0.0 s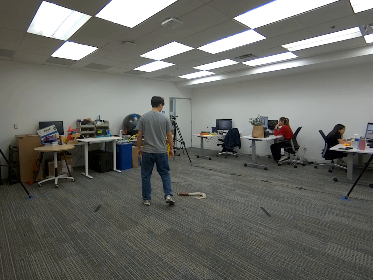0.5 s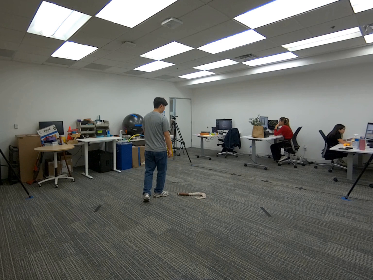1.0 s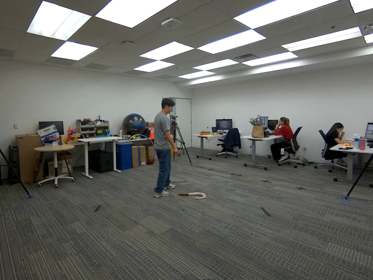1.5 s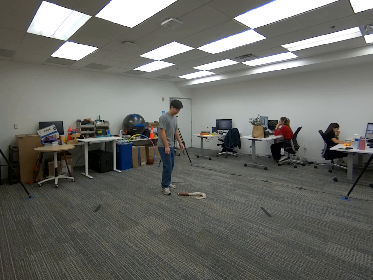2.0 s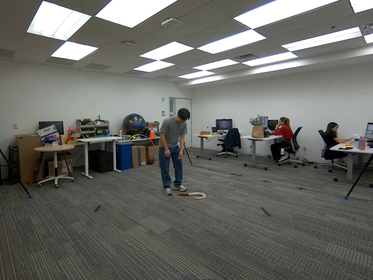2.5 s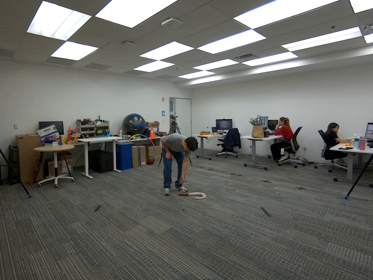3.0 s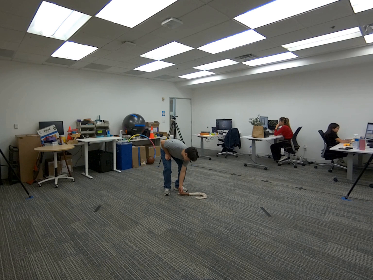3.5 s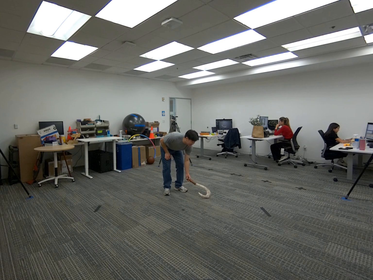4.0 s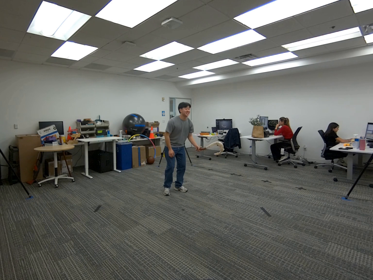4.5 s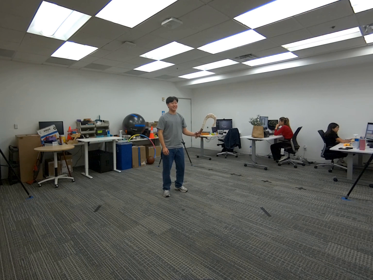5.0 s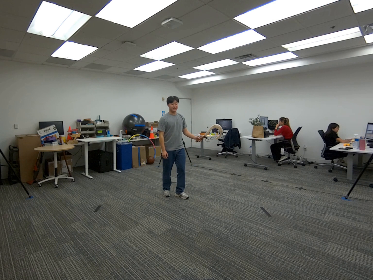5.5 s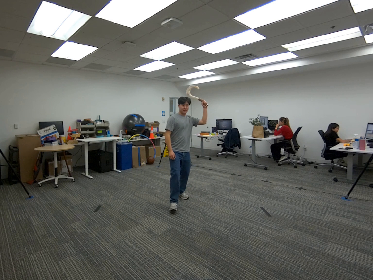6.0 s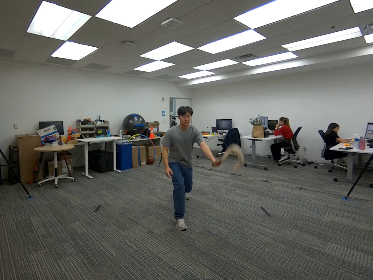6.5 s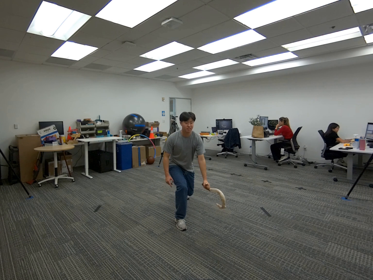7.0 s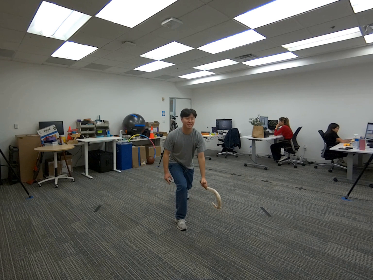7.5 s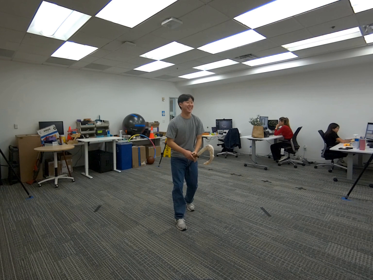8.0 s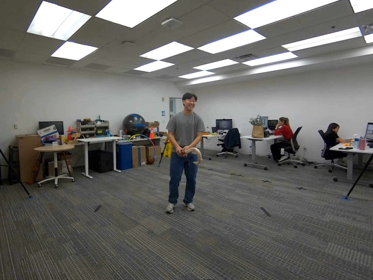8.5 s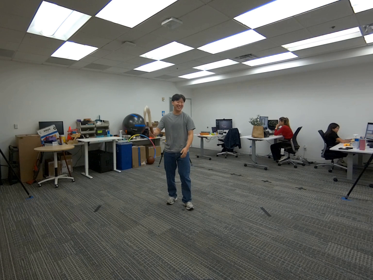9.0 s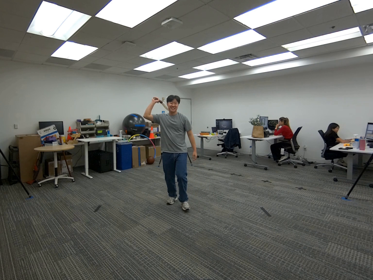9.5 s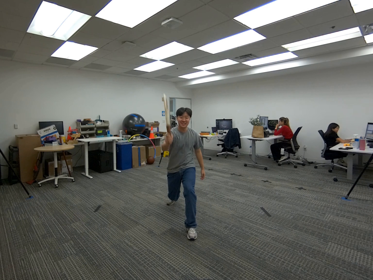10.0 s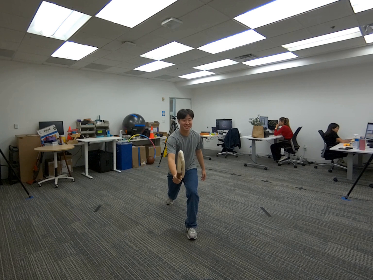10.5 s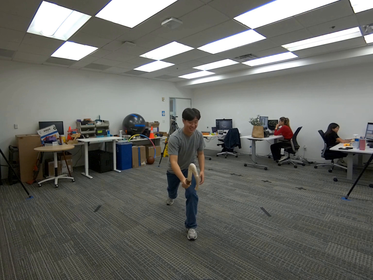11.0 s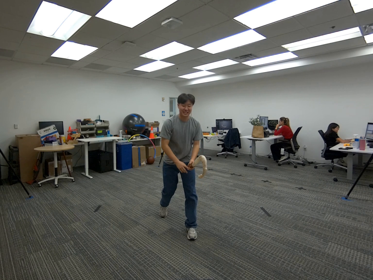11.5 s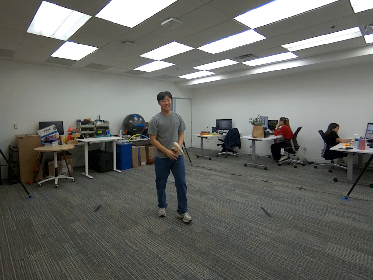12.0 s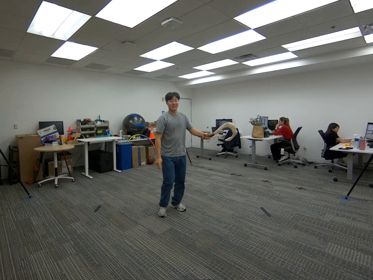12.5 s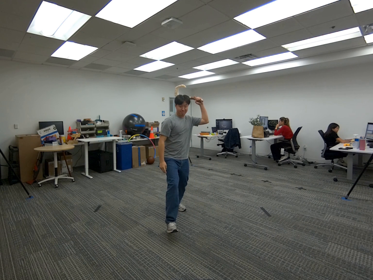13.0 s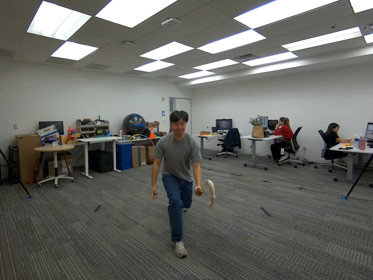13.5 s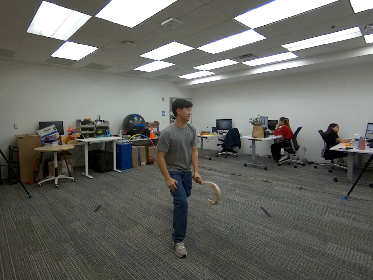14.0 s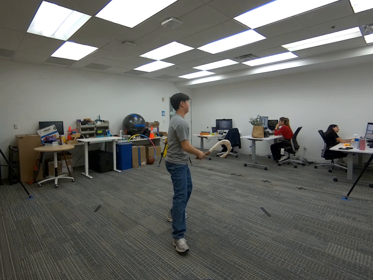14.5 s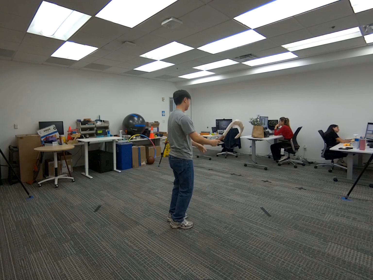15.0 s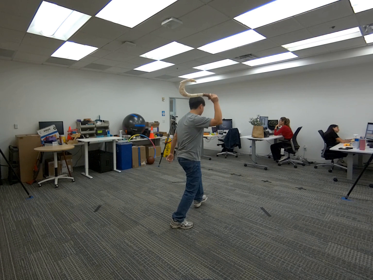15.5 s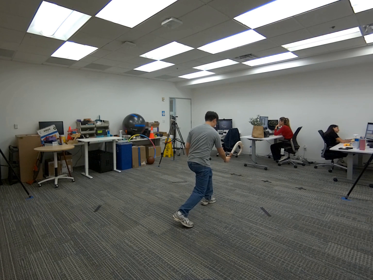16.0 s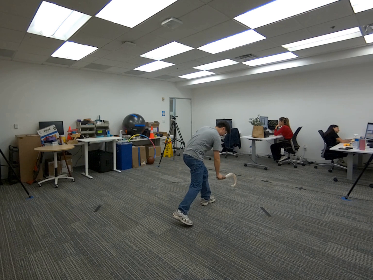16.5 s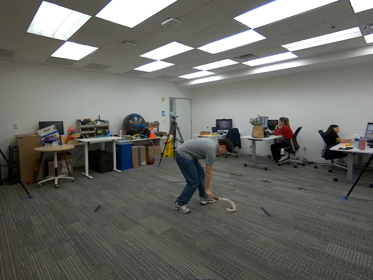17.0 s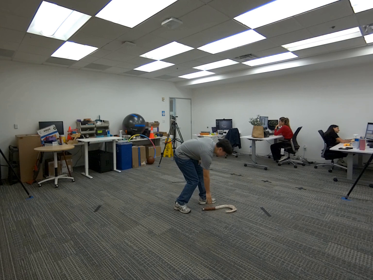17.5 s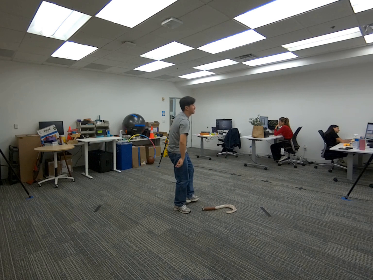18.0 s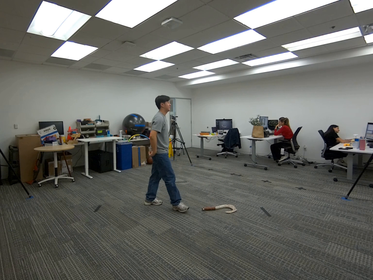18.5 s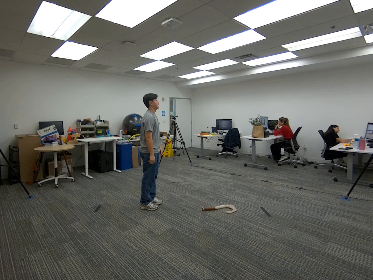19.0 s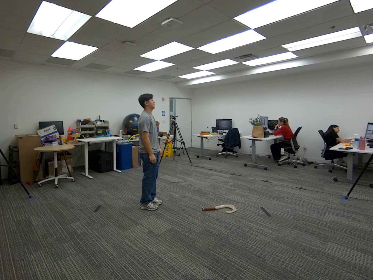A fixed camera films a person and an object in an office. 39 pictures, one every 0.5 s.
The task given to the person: Walk over to the Big Fish Hook on the ground and pick up the Big Fish Hook using your left hand and proceed to do side lunges and handing over the Big Fish Hook from hand to hand as you switch sides. Place the Big Fish Hook on the ground when complete.
